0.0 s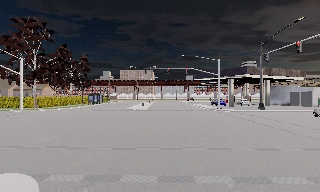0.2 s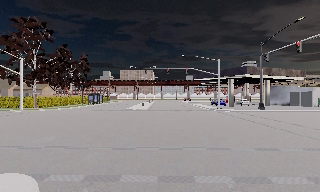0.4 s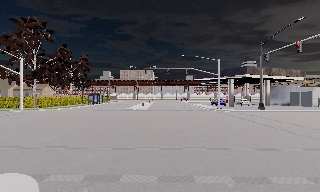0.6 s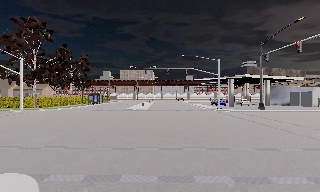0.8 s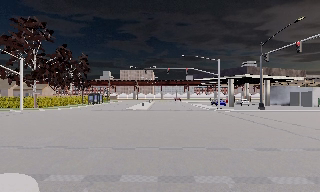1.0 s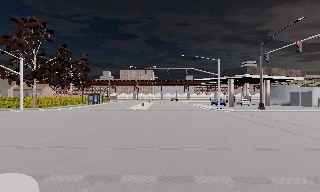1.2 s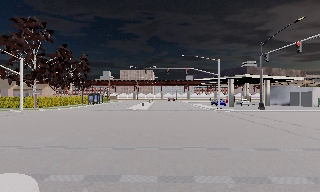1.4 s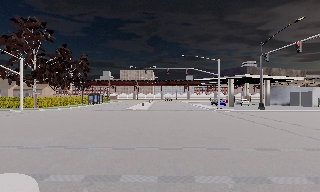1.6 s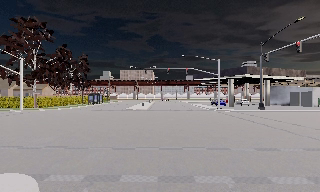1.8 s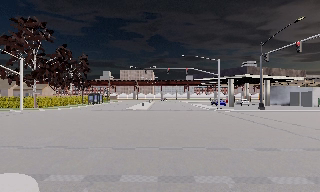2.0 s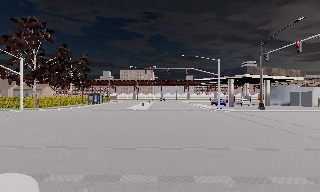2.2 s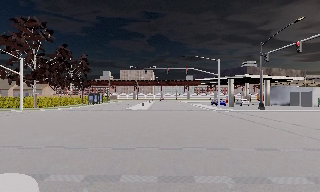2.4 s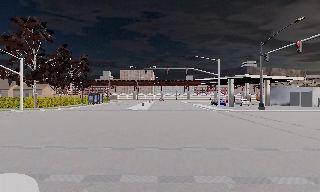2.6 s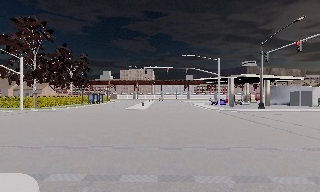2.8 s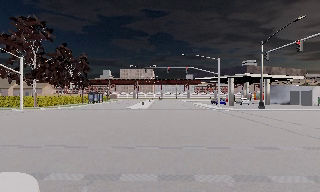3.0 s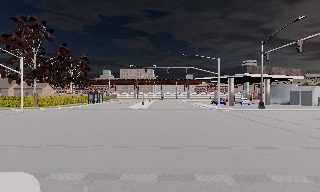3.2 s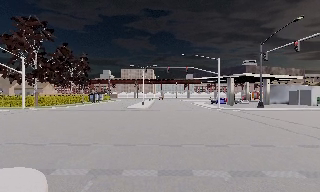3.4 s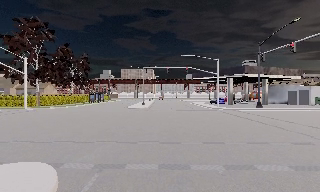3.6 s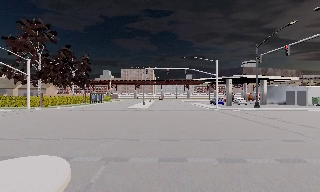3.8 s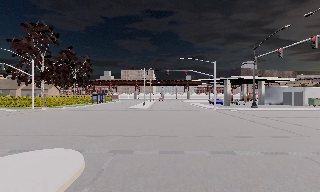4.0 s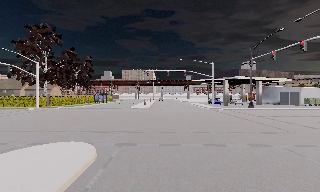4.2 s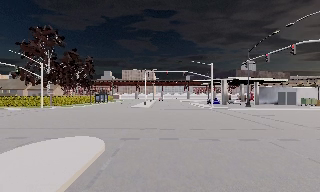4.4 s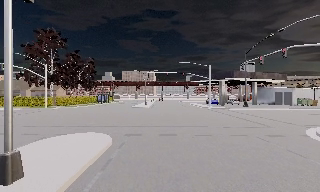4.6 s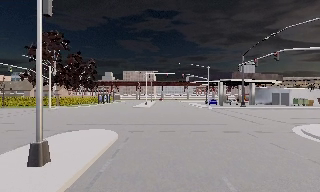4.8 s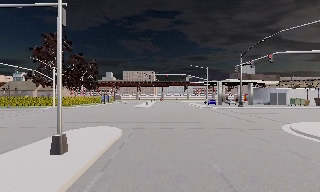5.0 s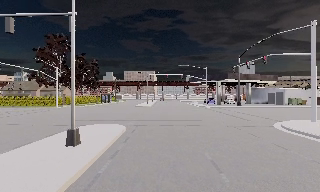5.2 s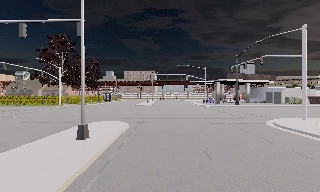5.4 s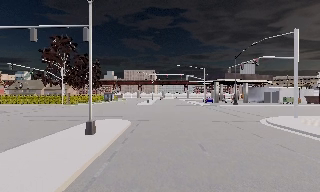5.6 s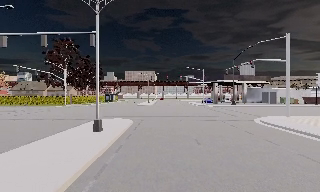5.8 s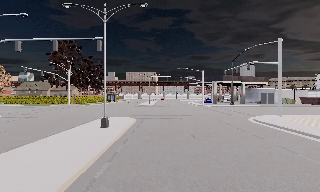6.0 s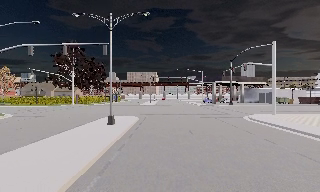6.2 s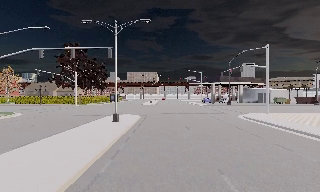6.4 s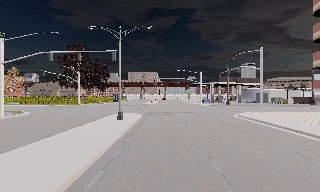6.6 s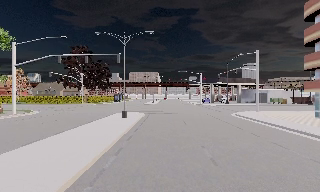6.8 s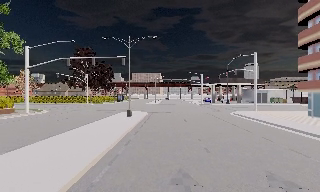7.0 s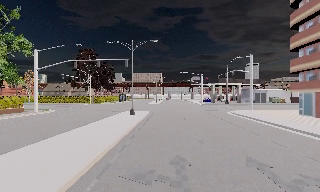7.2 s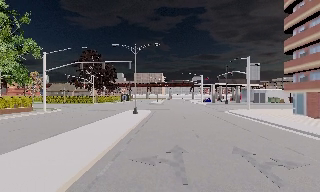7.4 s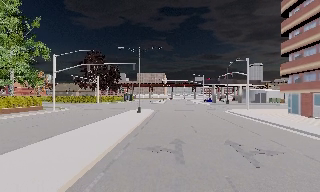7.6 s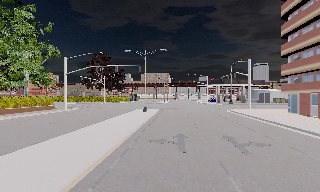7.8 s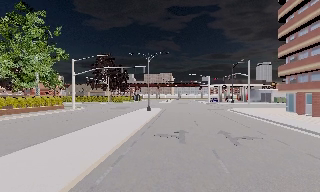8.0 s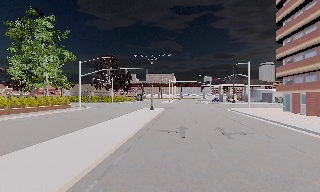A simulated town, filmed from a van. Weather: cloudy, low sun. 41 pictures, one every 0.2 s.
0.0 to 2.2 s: The camera keeps its place and its aim.
2.2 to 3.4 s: The camera travels backward, about 0.5 m, so what stands in front gets smaller. It gains speed.
3.4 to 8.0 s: The camera travels backward, about 25 m, so what stands in front gets smaller.
The film runs backward here.
